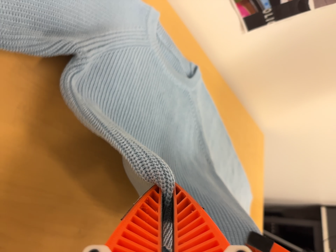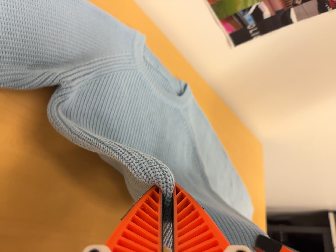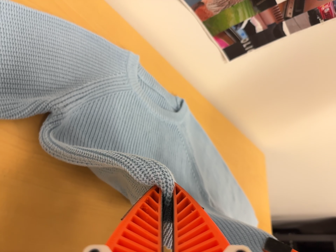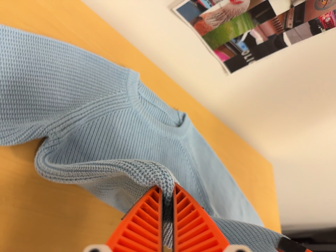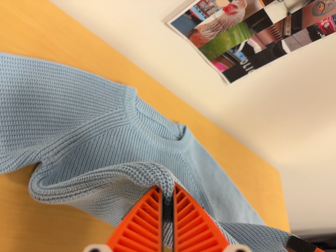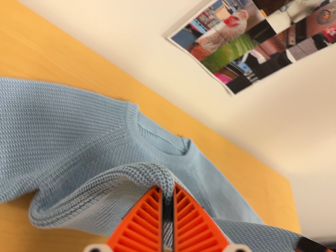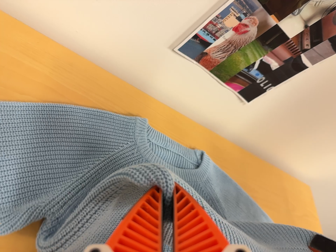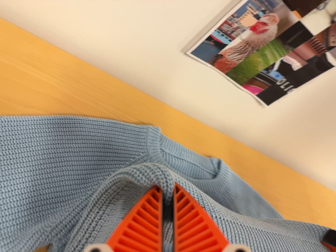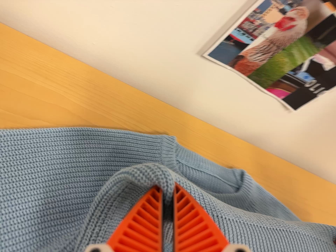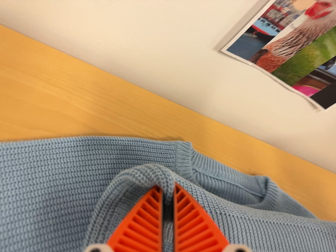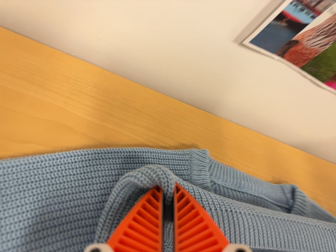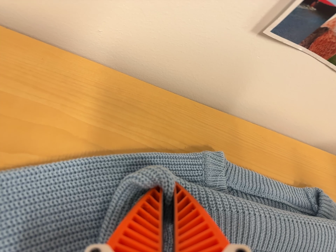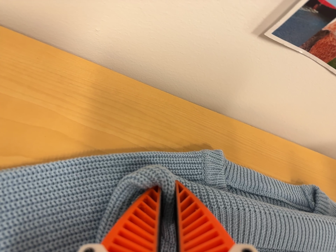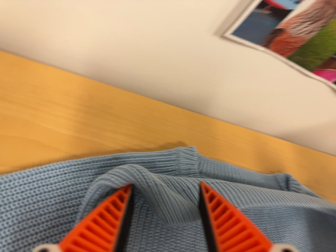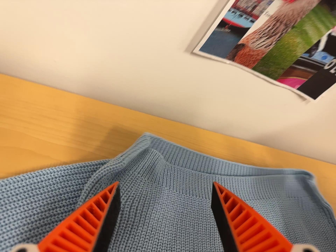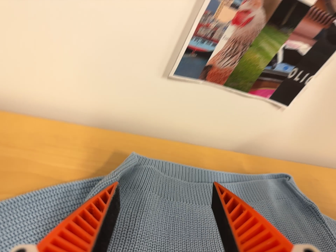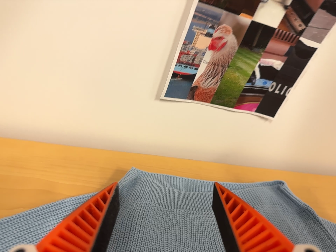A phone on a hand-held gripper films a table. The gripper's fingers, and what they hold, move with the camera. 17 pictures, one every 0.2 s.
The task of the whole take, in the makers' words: fold up.
0.0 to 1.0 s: The camera travels toward the top of its view and to its right, about 10 cm, so close, fixed things drift downward. Its aim tips toward the top of its view by about 10 degrees, and the scene shifts downward. It rolls about its line of sight by about 10 degrees, and the scene rotates counterclockwise.
1.0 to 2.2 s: The camera swings to its left by about 15 degrees, and the scene slides to the right. It travels forward, about 20 cm, so what stands in front looms larger. It rolls about its line of sight by about 10 degrees, and the scene rotates counterclockwise.
2.2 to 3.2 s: The camera travels backward, to its right and toward the bottom of its view, about 14 cm, so what stands in front gets smaller. Its aim tips toward the top of its view by about 20 degrees, and the scene shifts downward. It rolls about its line of sight by about 15 degrees, and the scene rotates counterclockwise.
The film runs forward here.
